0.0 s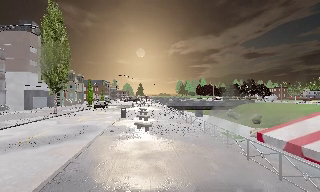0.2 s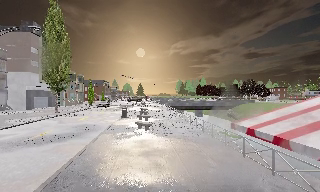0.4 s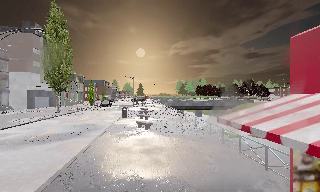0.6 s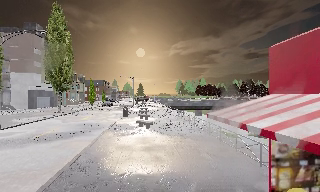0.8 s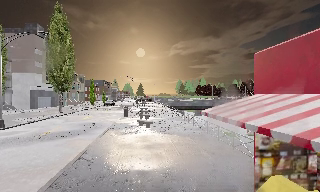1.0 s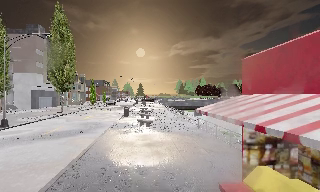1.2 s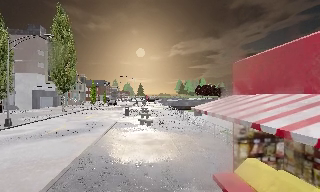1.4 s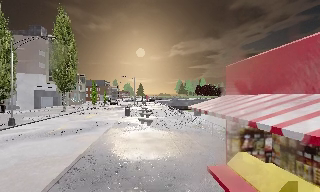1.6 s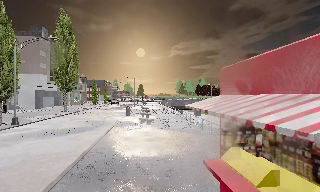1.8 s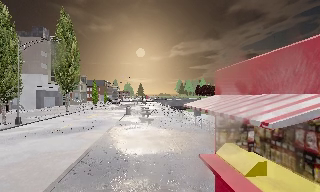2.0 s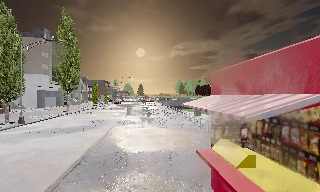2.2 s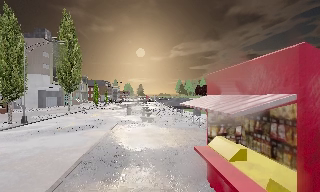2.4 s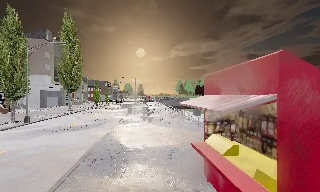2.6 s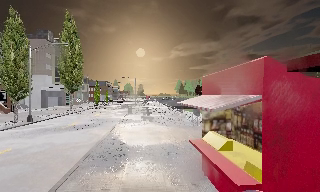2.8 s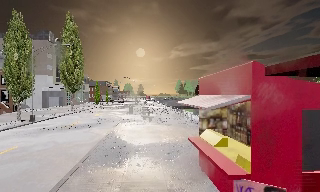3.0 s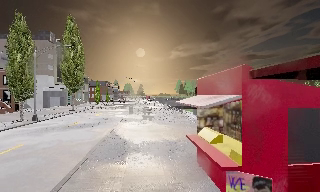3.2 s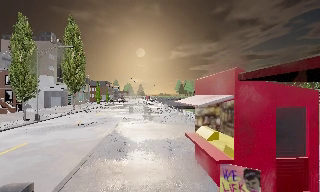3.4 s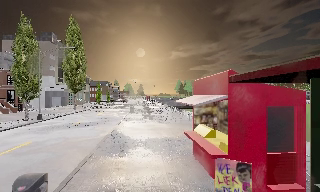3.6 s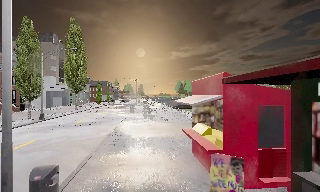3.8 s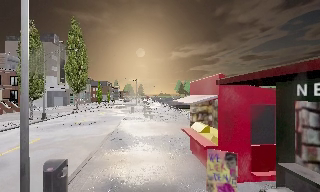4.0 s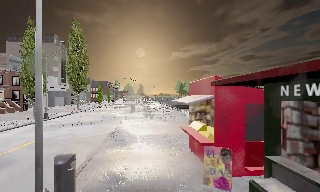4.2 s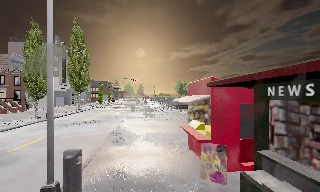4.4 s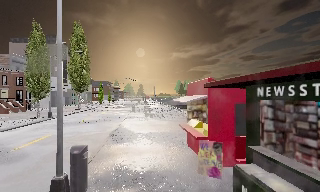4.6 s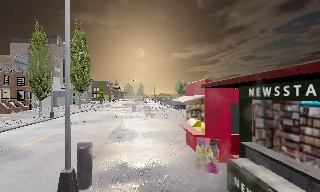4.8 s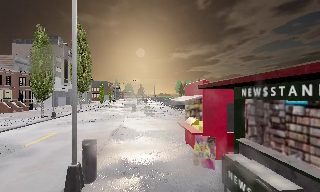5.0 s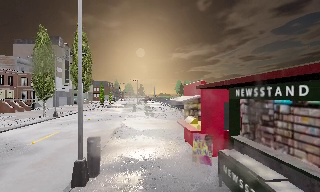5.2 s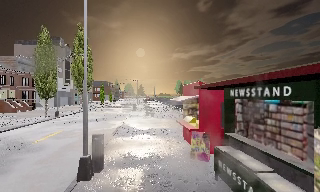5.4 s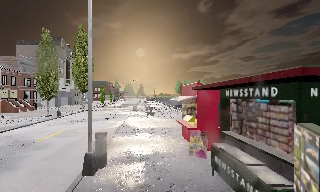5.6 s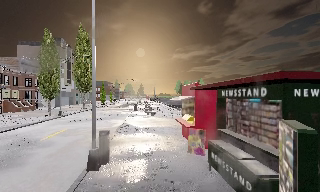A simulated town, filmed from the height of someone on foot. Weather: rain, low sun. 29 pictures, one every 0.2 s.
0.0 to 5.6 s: The camera travels backward, about 9 m, so what stands in front gets smaller.
The film runs backward here.
